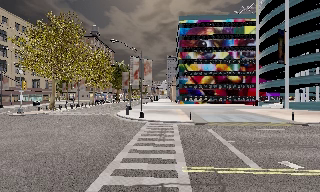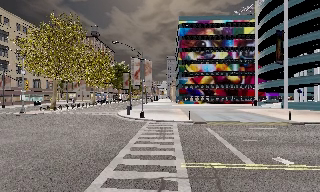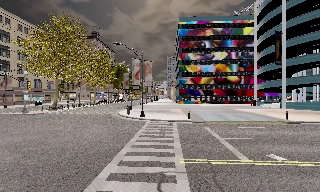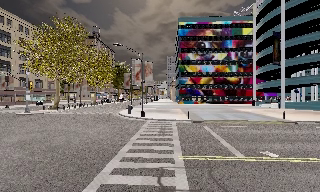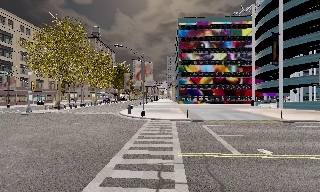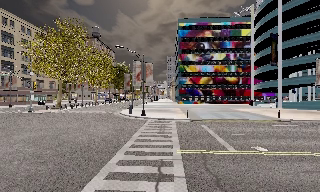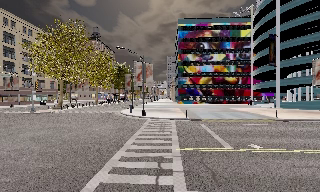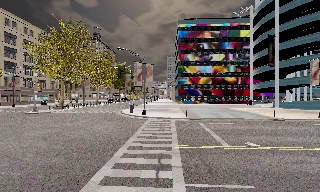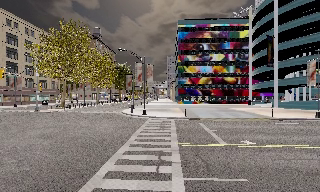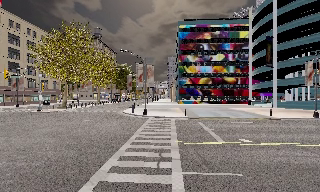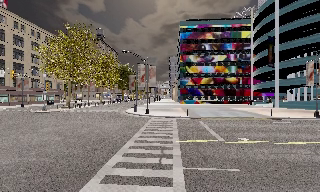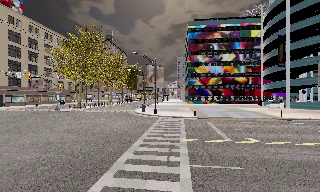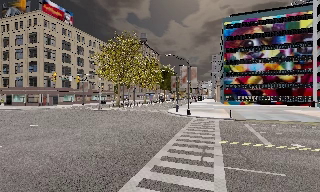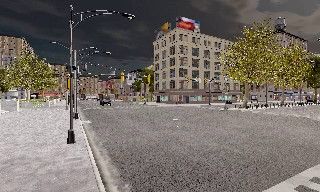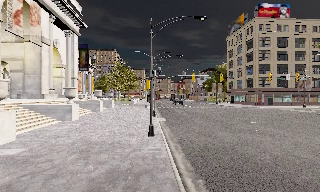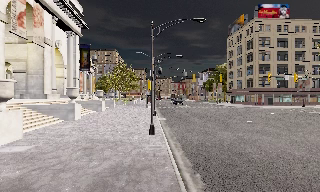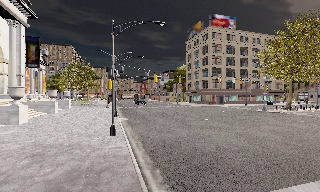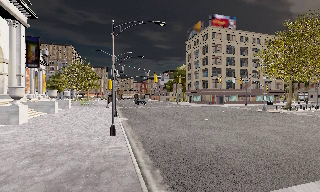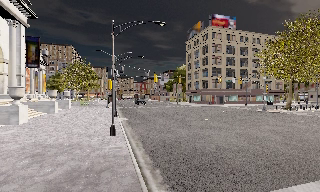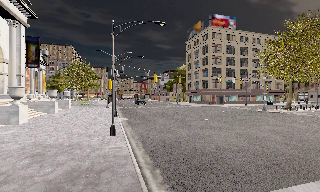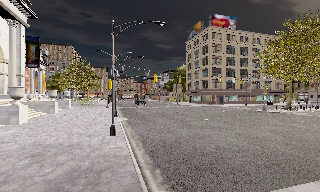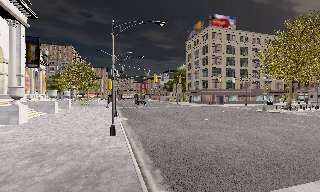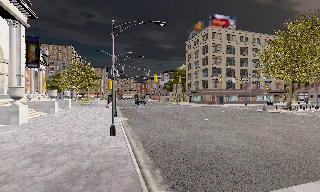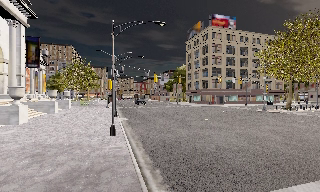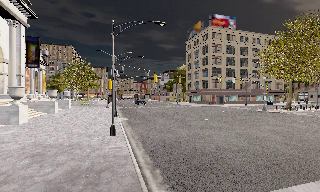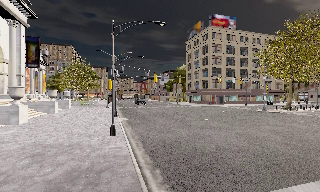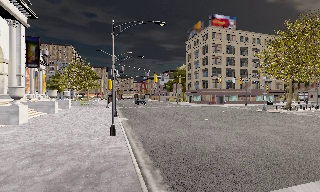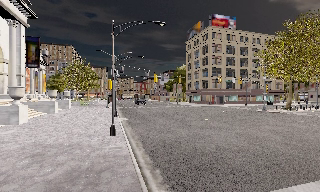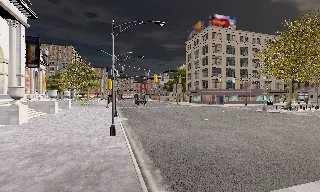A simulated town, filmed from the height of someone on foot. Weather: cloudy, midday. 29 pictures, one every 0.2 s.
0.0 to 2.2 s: The camera travels backward, about 4 m, so what stands in front gets smaller.
2.2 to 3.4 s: The camera swings to its left by about 65 degrees, and the scene slides to the right. It travels backward, about 1.5 m. It loses speed.
3.4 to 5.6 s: The camera keeps its place and its aim.
The film runs backward here.
